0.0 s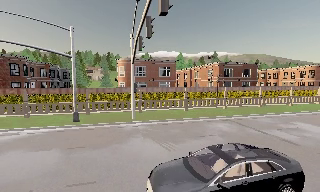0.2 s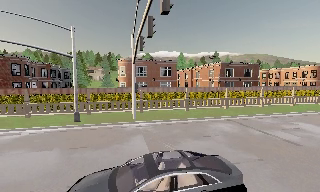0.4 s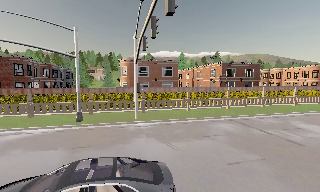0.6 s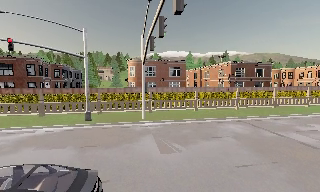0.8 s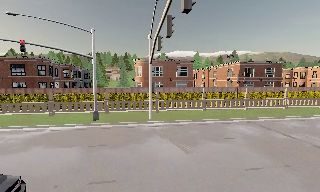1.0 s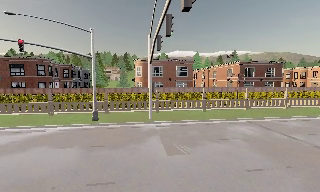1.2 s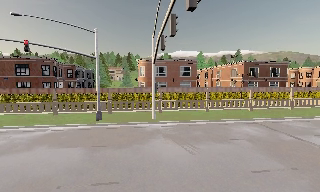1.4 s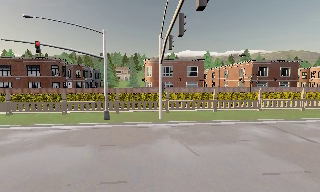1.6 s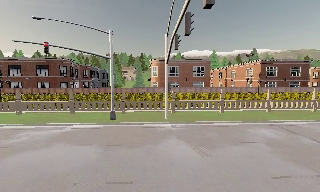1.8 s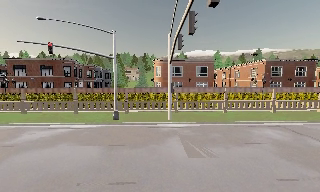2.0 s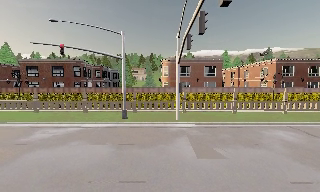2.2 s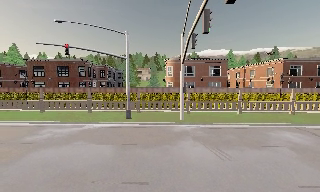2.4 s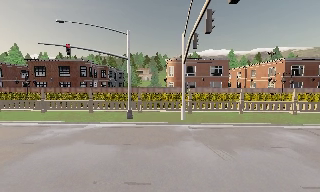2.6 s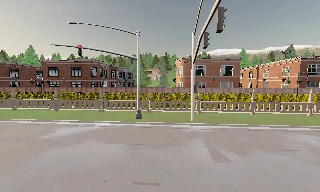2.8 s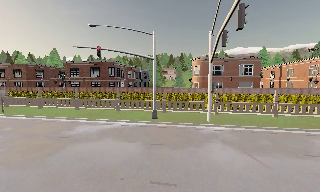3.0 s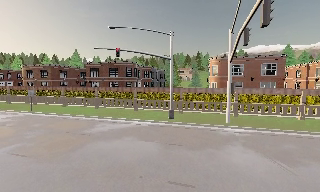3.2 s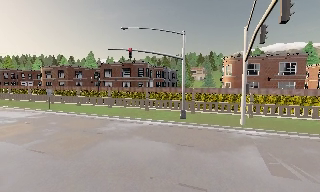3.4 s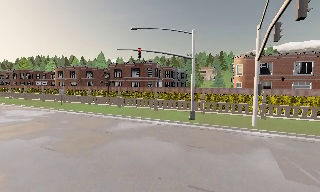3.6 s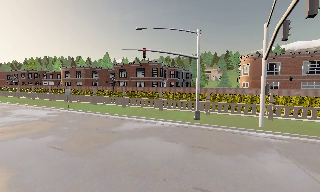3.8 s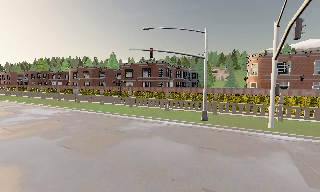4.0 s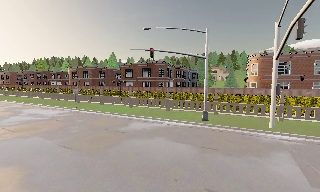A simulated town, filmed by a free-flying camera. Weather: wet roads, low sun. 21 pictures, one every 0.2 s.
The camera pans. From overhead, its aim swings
counterclockwise.
The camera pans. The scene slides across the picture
to the right.
0.0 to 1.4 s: The camera shifts only a little, or ends up much as it began.
1.4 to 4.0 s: The scene slides to the right, as the camera pans about 35 degrees to its left. It travels to its left and forward, about 1 m, so close, fixed things drift to the right.
The film runs forward here.
